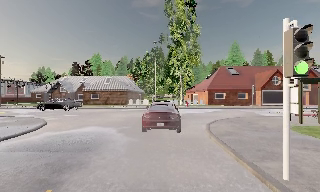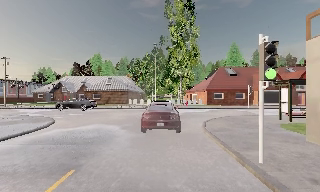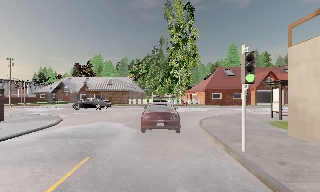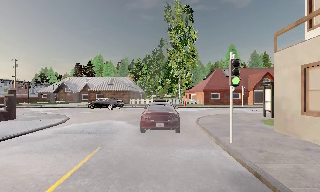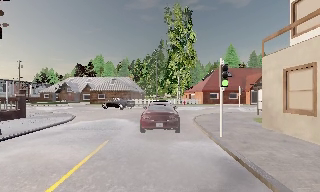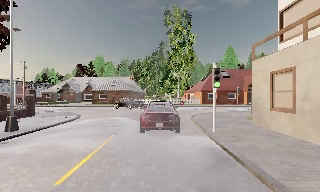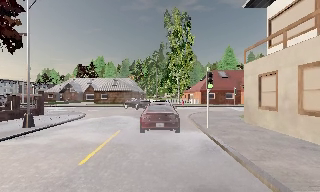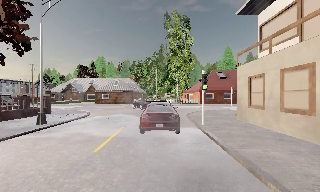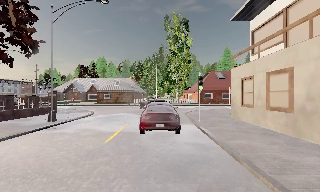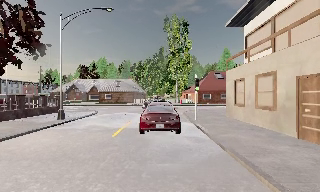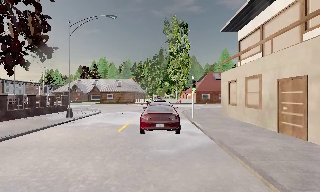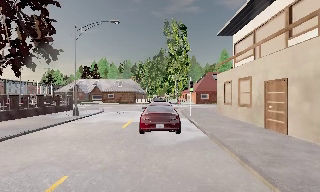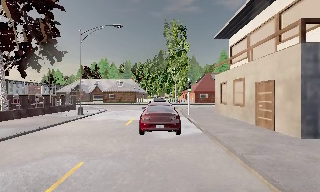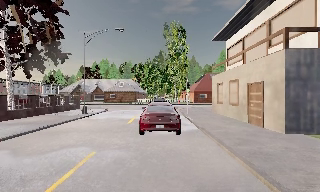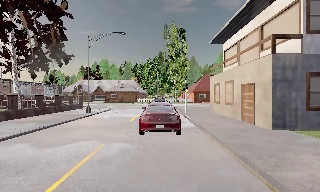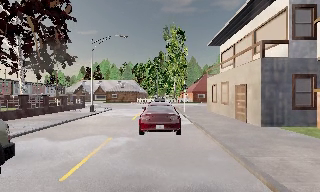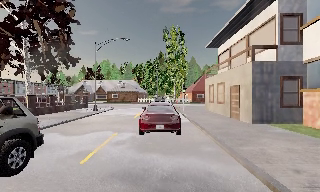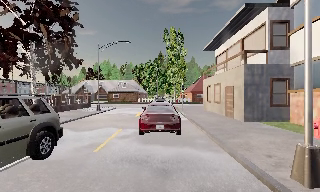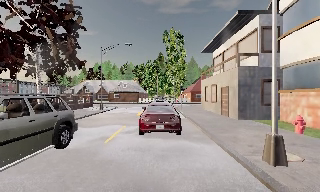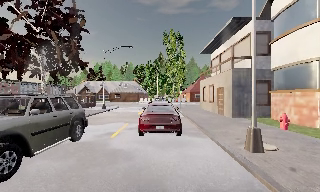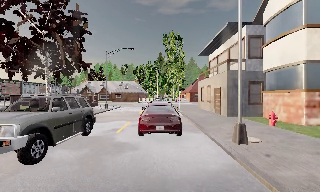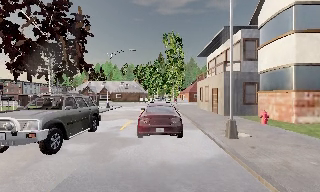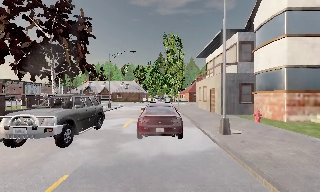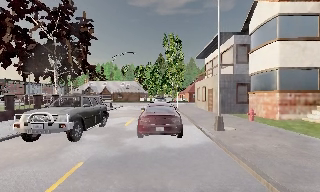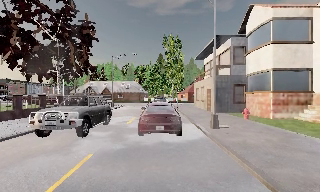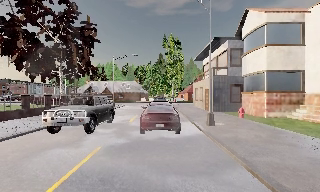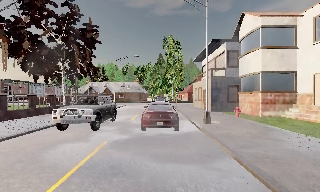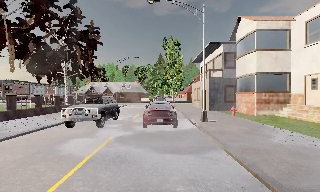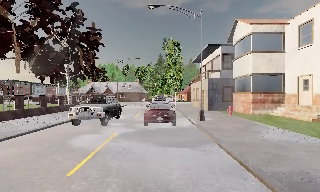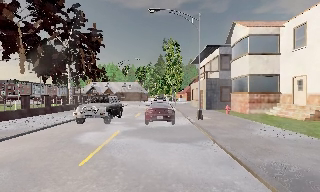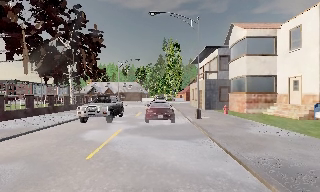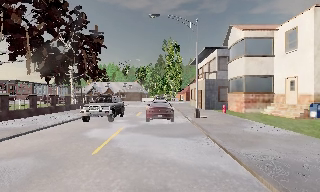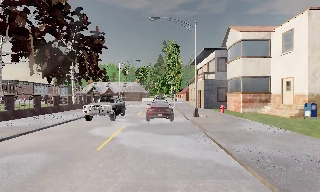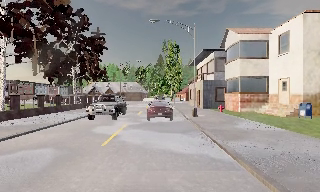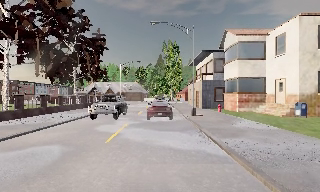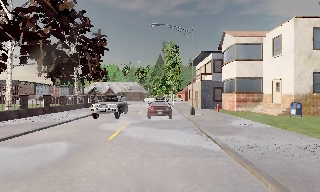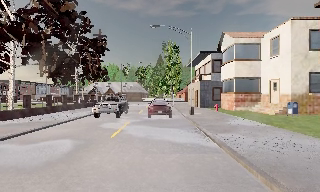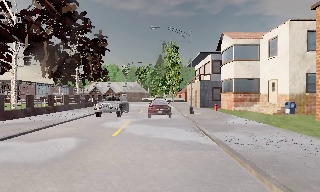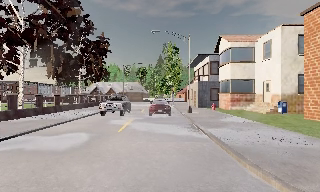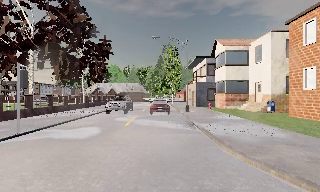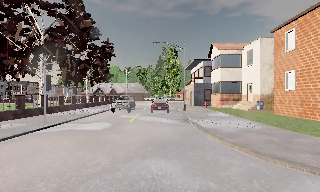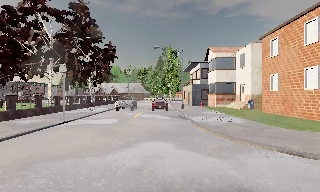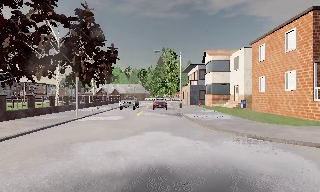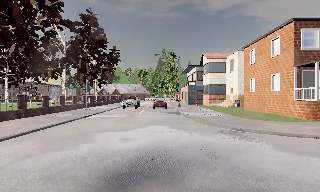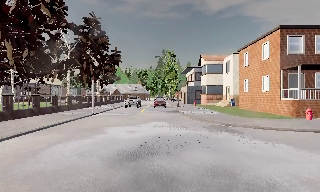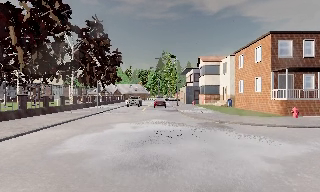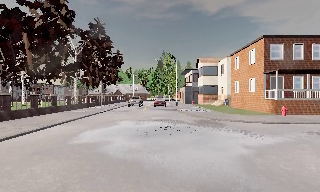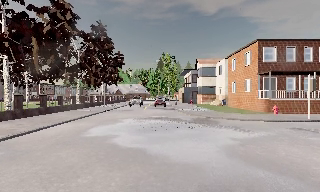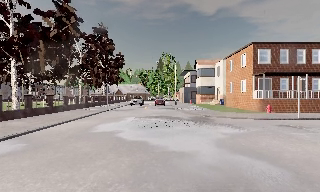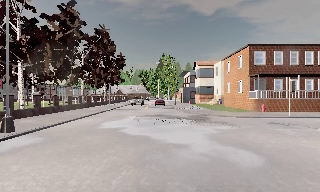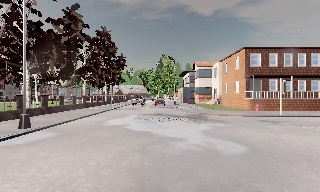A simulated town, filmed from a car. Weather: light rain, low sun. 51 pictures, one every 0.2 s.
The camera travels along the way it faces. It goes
backward.
0.0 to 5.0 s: The camera travels backward, about 20 m, so what stands in front gets smaller.
5.0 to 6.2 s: The camera travels backward, about 3 m, so what stands in front gets smaller. It loses speed.
6.2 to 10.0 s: The camera travels backward, about 18 m, so what stands in front gets smaller. It gains speed.
The film runs backward here.
